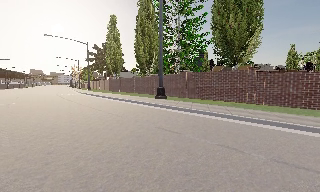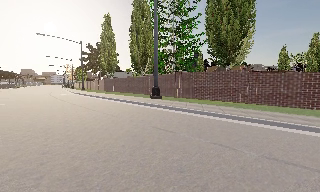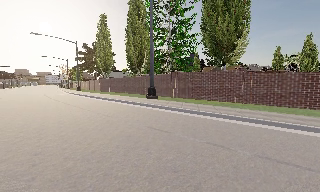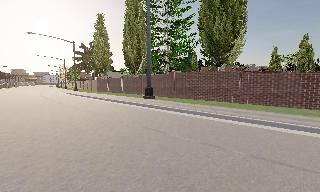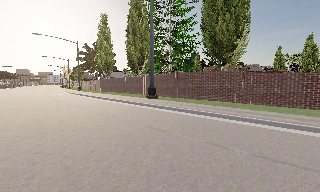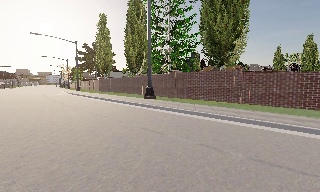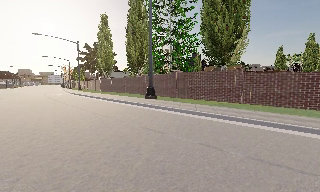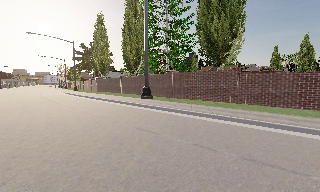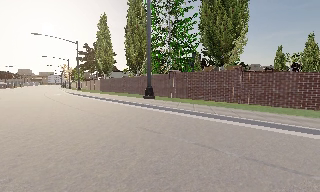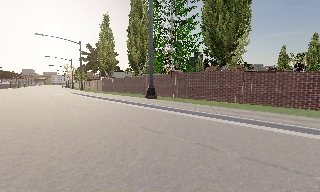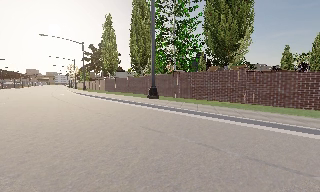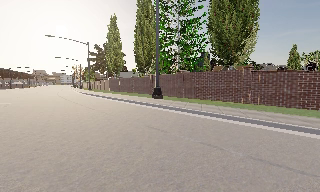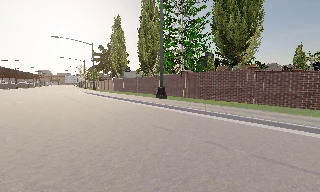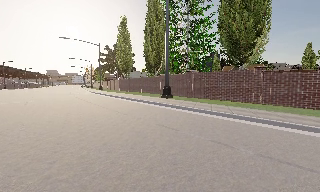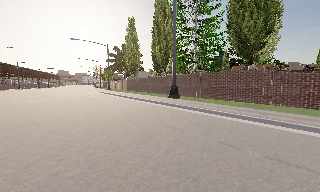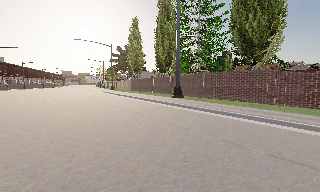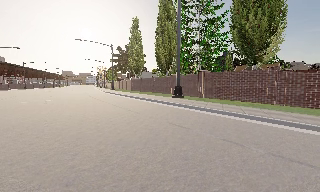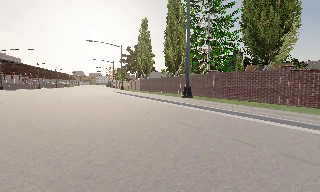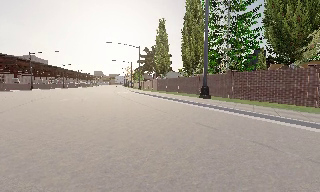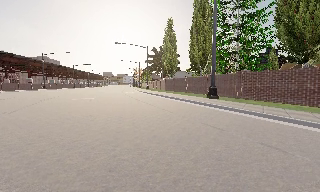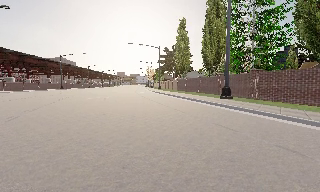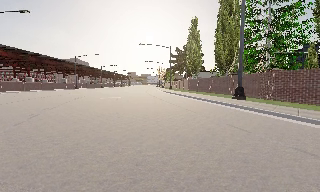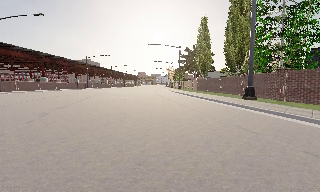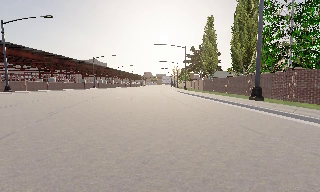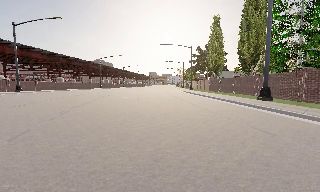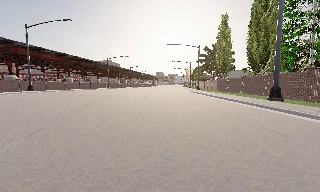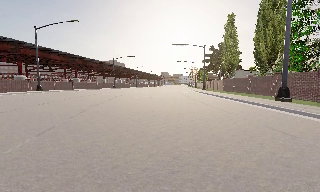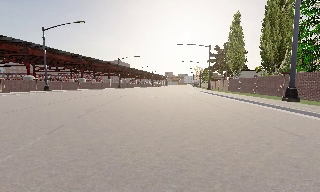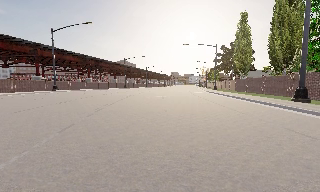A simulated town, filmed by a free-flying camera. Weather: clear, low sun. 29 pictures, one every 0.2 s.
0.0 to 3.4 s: The camera pans to its left, which is counterclockwise from overhead, by about 10 degrees. It travels backward, about 0.5 m, so what stands in front gets smaller.
3.4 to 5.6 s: The scene slides to the right, as the camera pans about 30 degrees to its left.
The film runs backward here.
